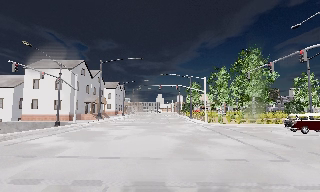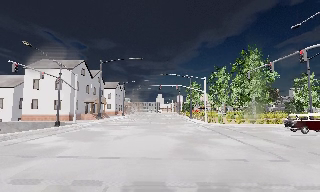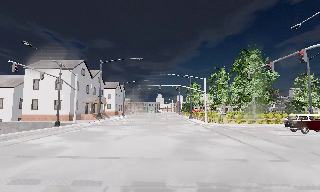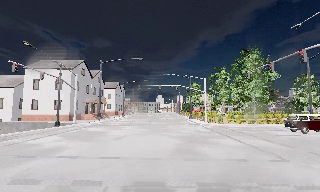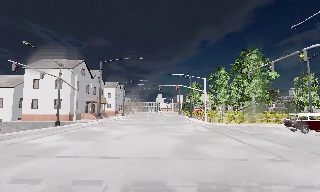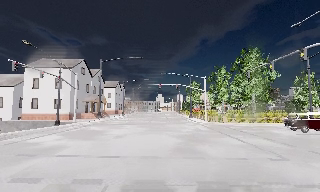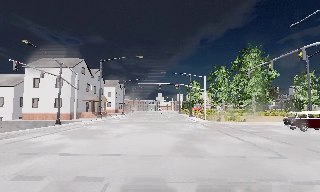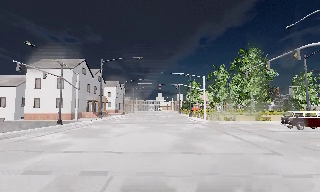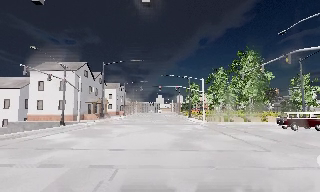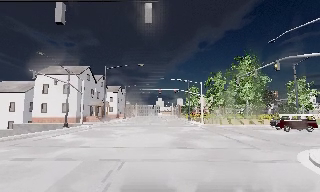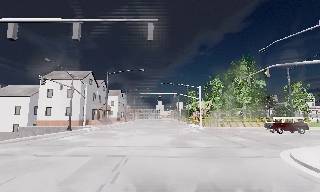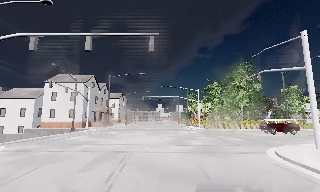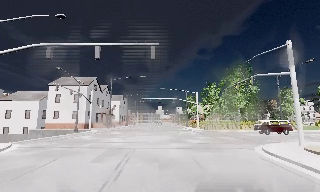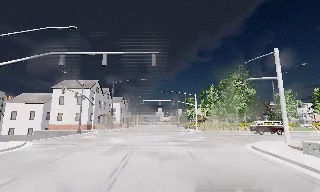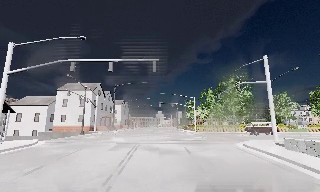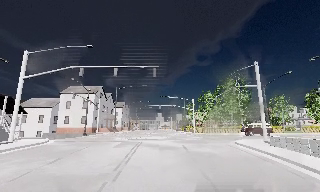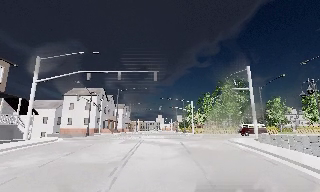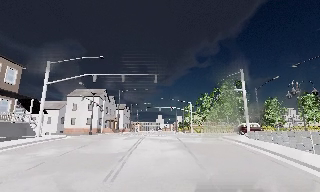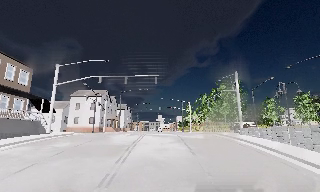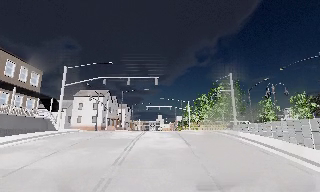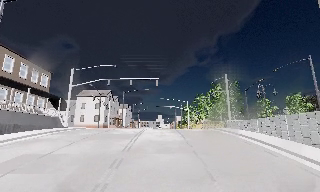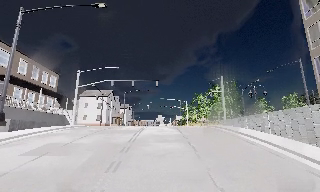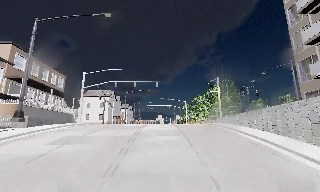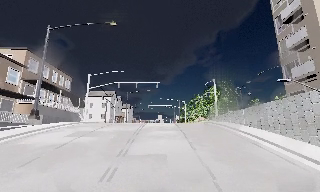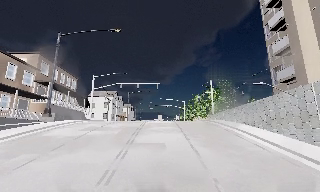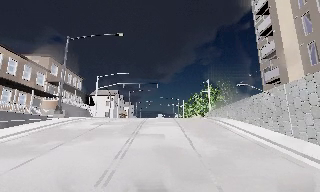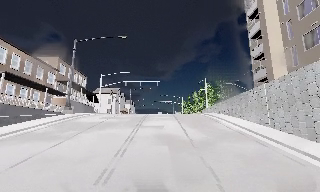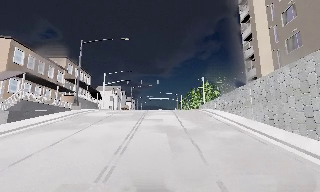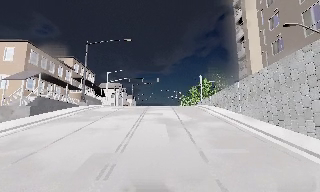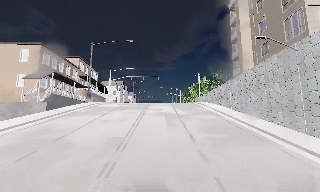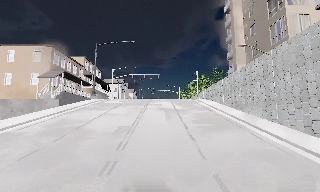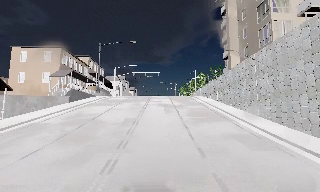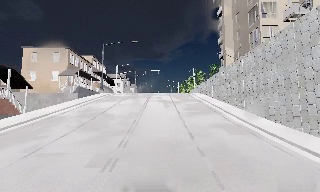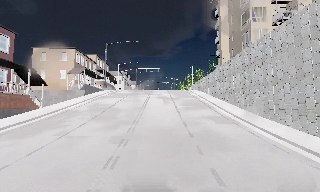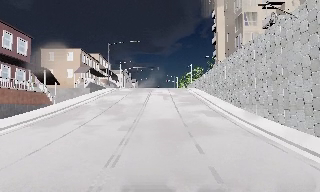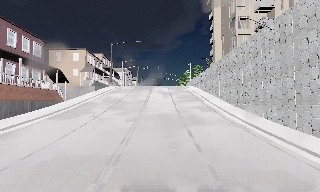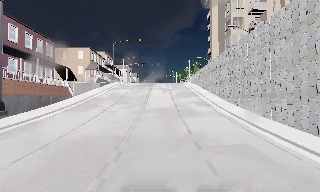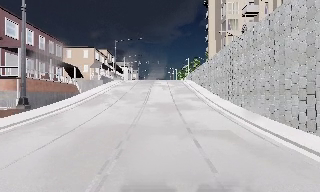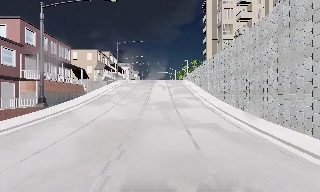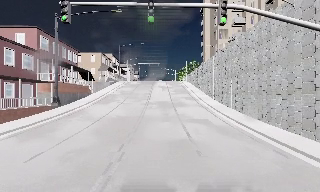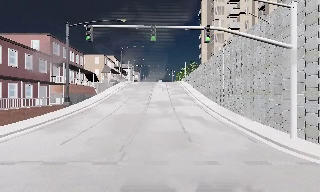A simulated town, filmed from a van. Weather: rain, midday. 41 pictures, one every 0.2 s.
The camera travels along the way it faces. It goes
backward.
0.0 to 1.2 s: The camera keeps its place and its aim.
1.2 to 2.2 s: The camera travels backward, about 4.5 m, so what stands in front gets smaller. It gains speed.
2.2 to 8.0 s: The camera travels backward, about 55 m, so what stands in front gets smaller. Its aim tips downward by about 10 degrees, and the scene shifts upward.
The film runs backward here.
